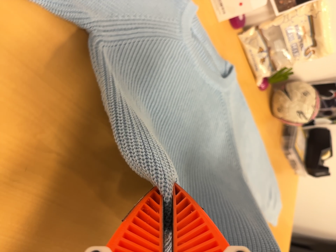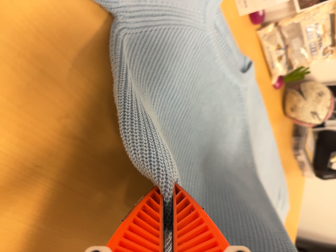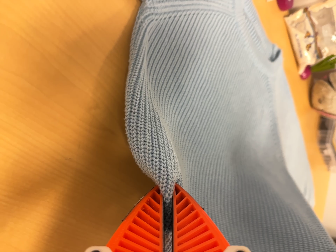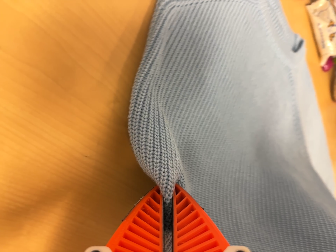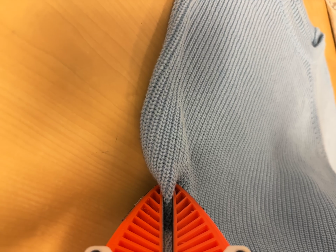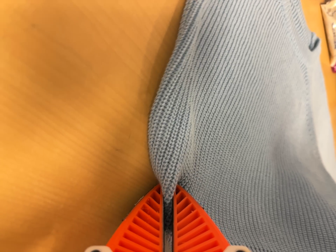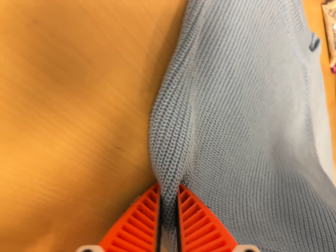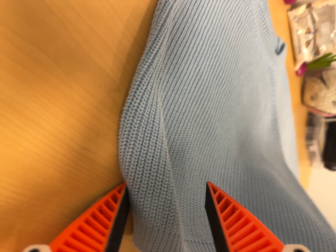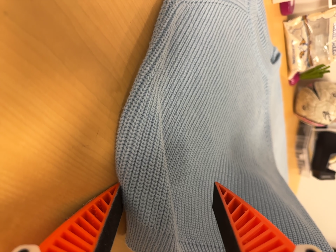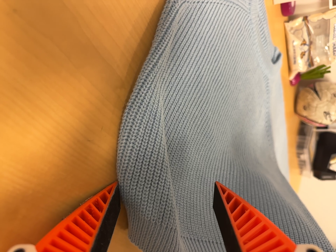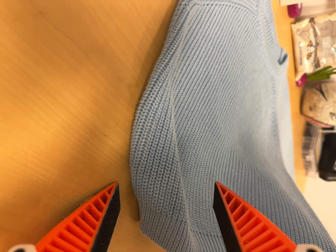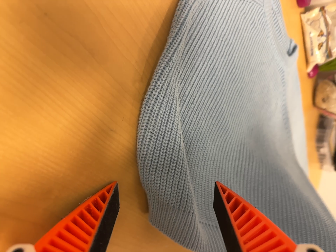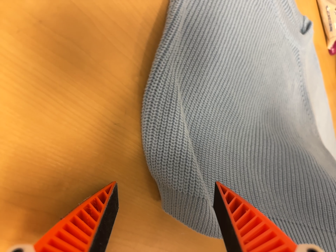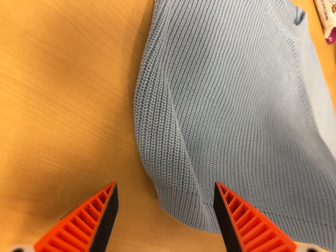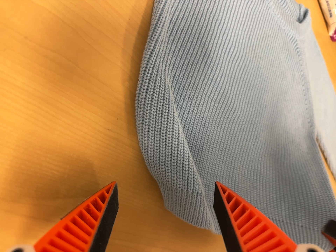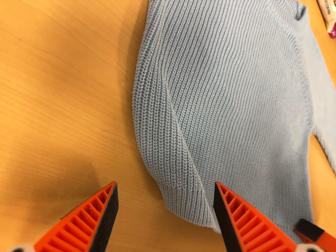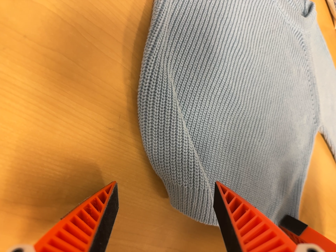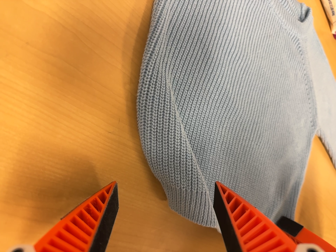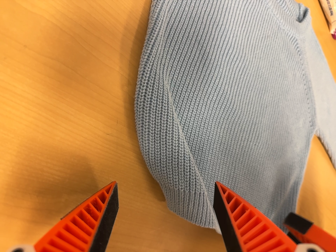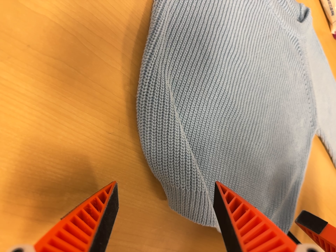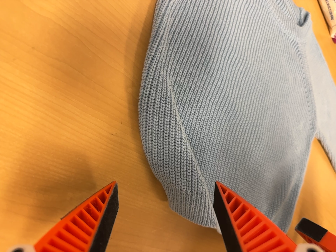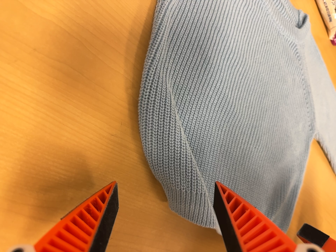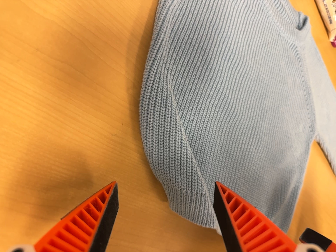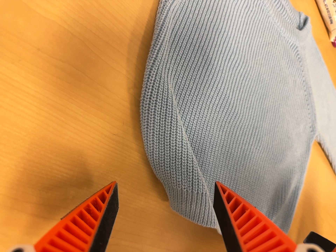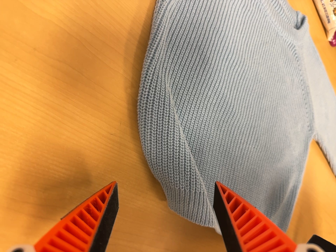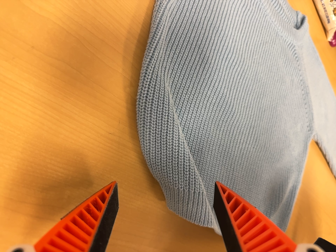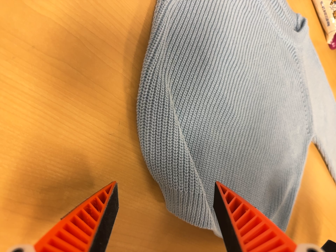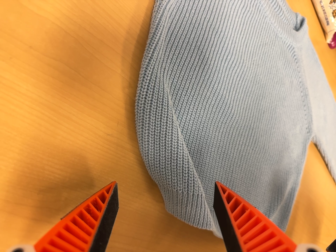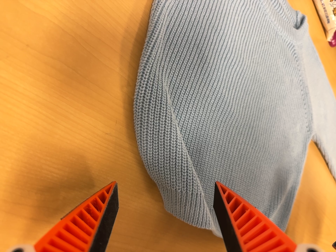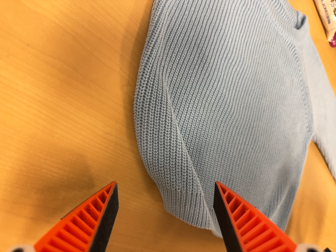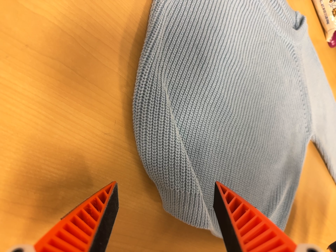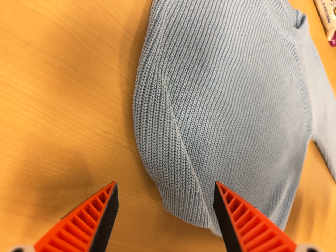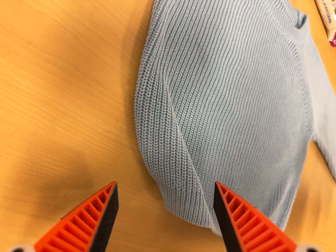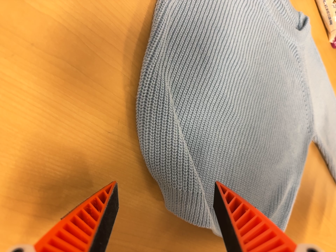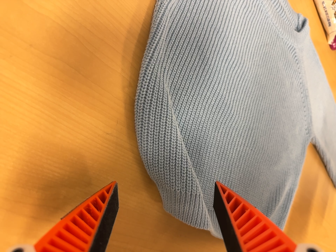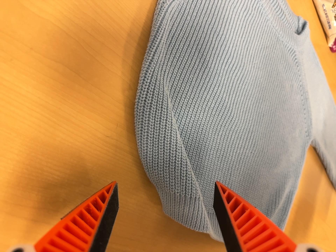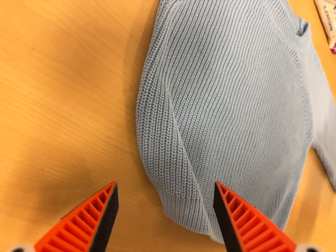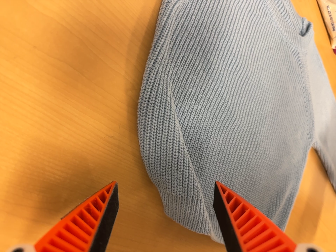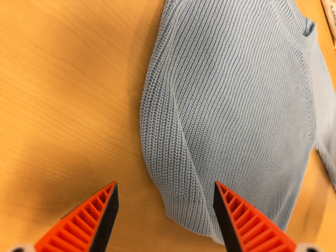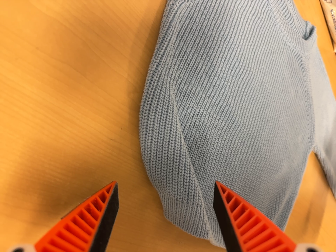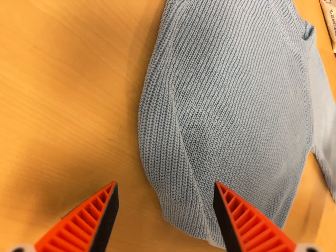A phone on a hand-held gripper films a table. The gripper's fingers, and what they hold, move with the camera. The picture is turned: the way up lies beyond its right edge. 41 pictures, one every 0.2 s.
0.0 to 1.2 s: The camera travels to its left and forward, about 12 cm, so close, fixed things drift to the right.
1.2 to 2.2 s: The camera shifts only a little, or ends up much as it began.
2.2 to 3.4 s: The camera travels to its right, about 4 cm. It rolls about its line of sight by about 10 degrees, and the scene rotates counterclockwise.
3.4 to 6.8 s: The camera keeps its place and its aim.
6.8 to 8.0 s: The camera shifts only a little, or ends up much as it began.
The film runs backward here.
